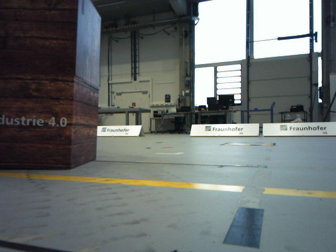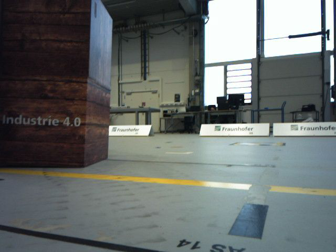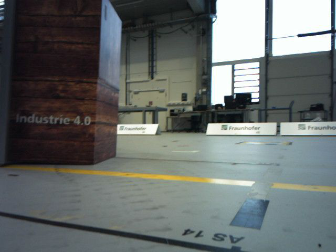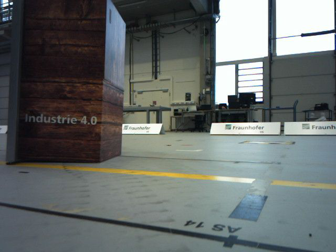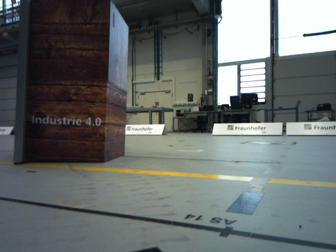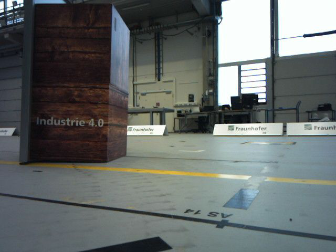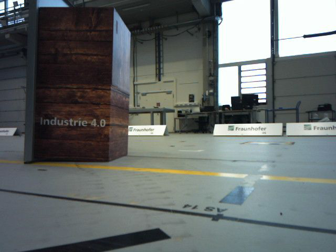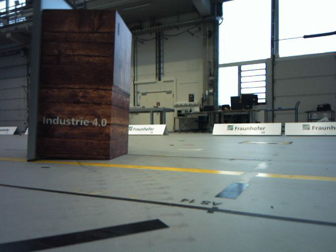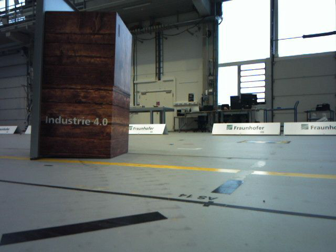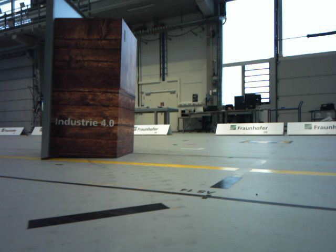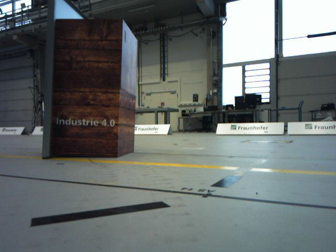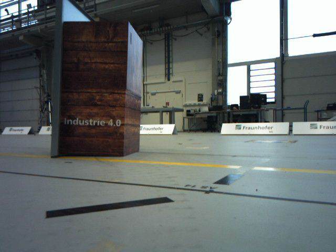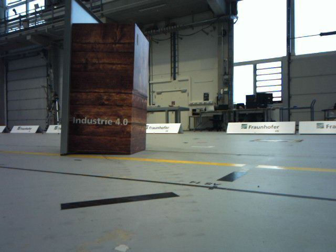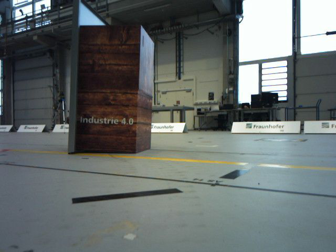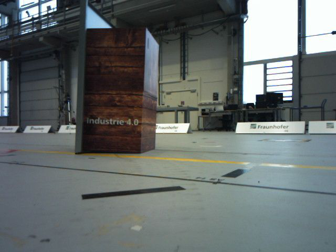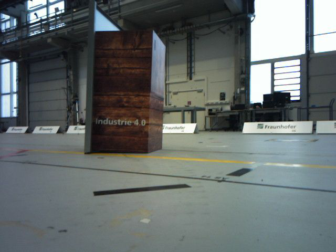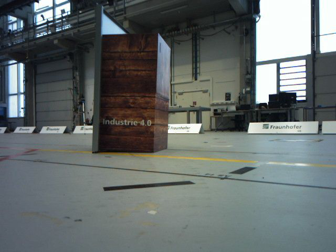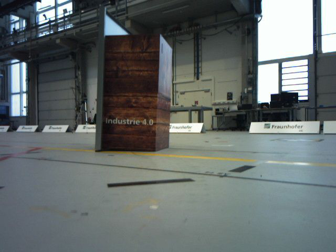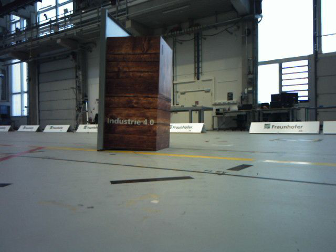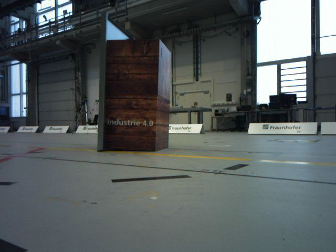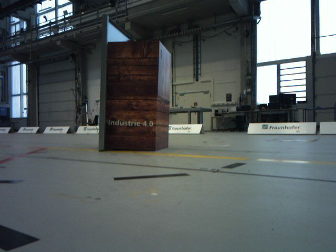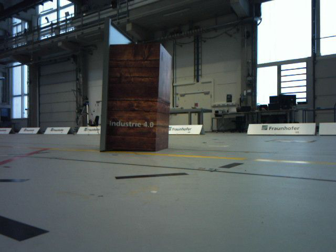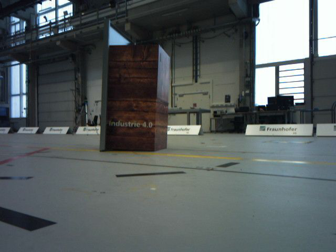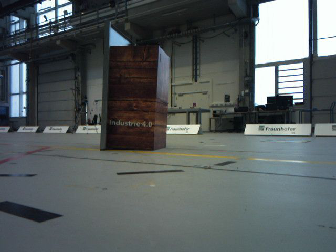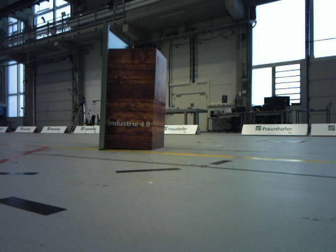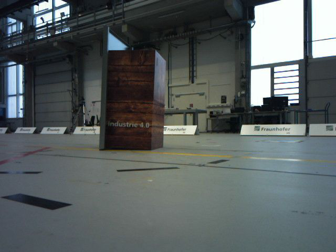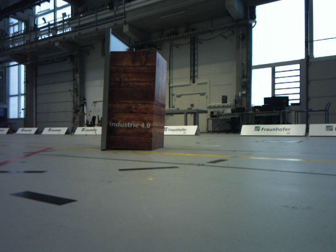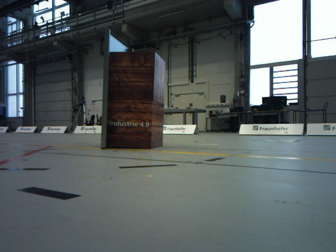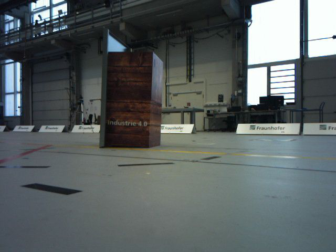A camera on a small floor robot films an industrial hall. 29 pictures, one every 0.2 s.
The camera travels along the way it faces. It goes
backward.
0.0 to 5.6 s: The camera pans to its left, which is counterclockwise from overhead, by about 10 degrees. It travels backward, about 1.2 m, so what stands in front gets smaller.
The film runs backward here.
